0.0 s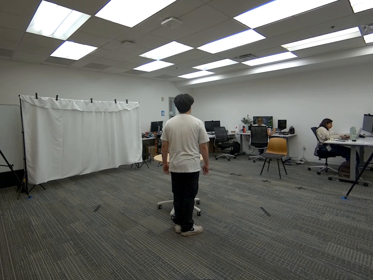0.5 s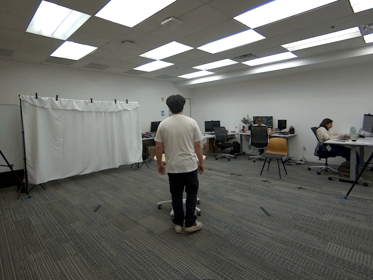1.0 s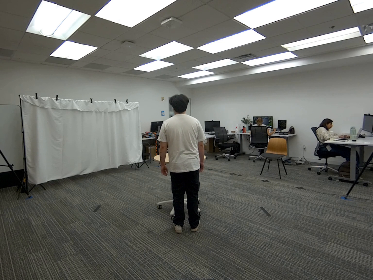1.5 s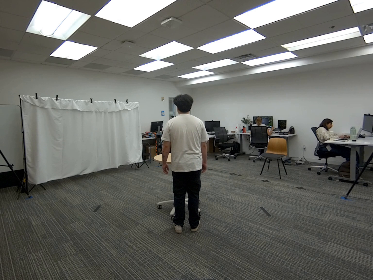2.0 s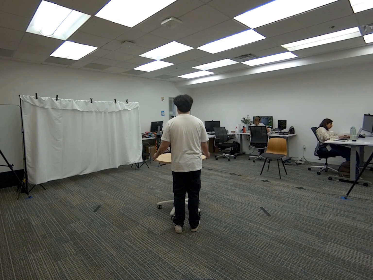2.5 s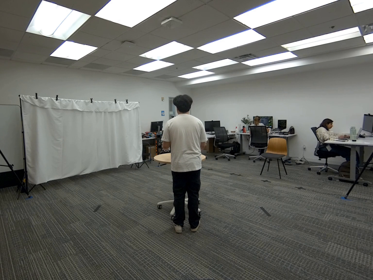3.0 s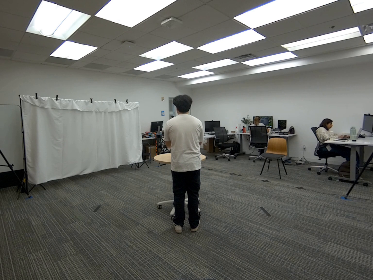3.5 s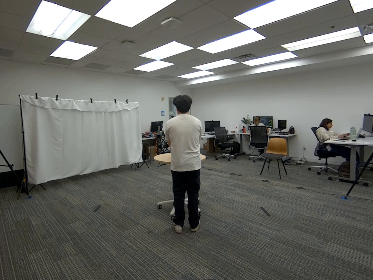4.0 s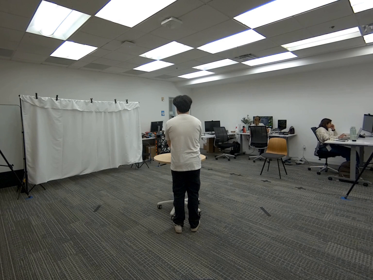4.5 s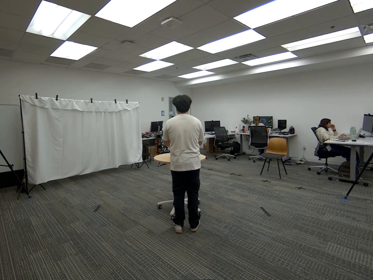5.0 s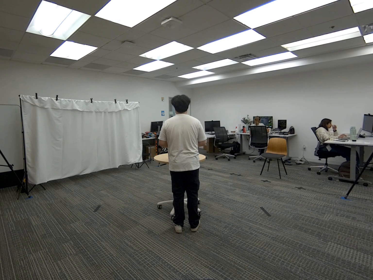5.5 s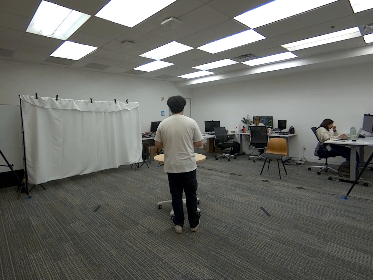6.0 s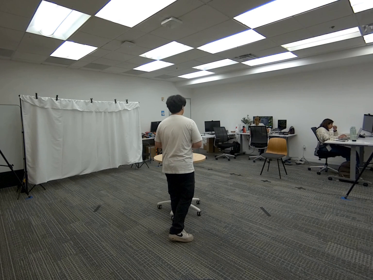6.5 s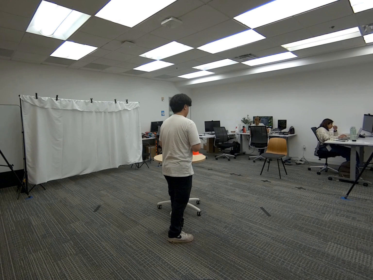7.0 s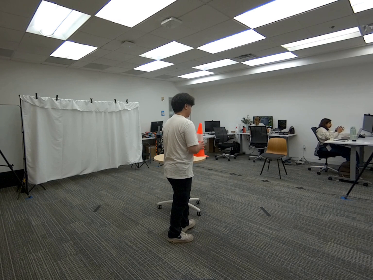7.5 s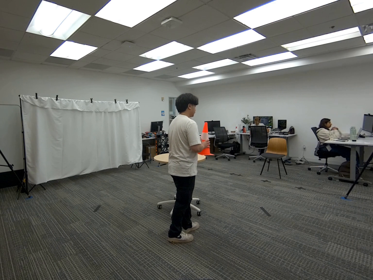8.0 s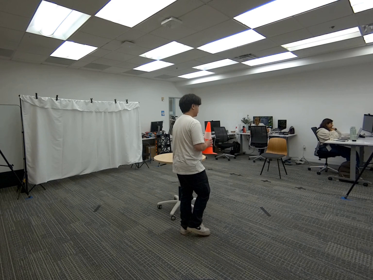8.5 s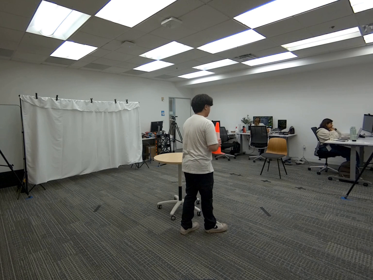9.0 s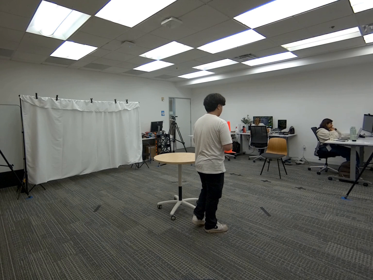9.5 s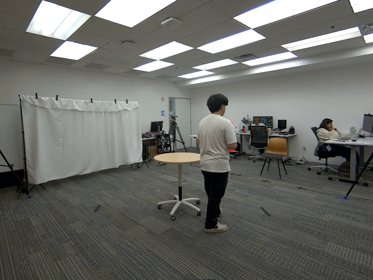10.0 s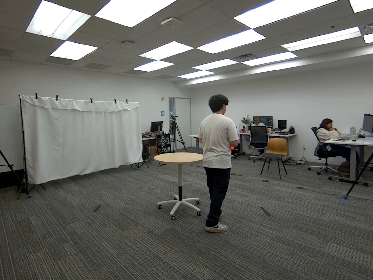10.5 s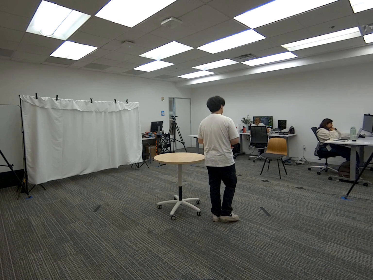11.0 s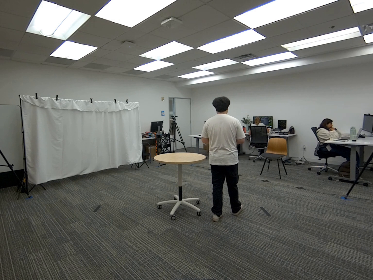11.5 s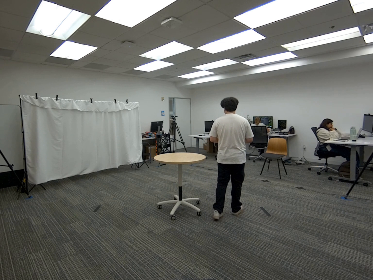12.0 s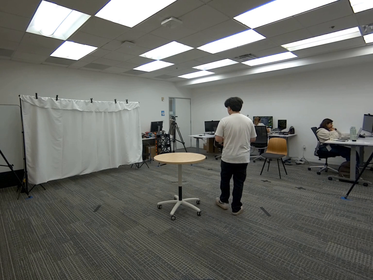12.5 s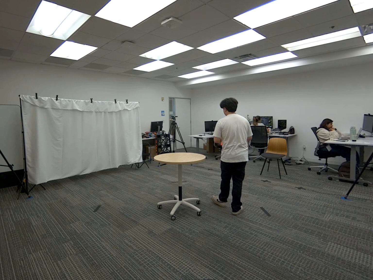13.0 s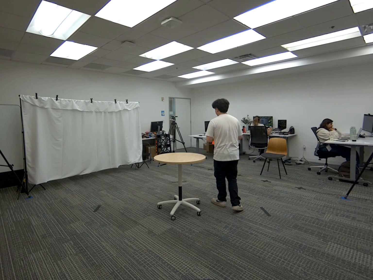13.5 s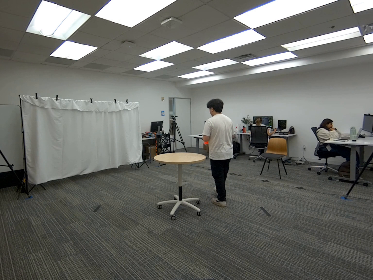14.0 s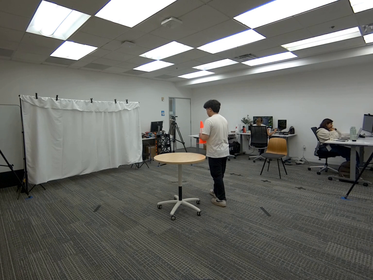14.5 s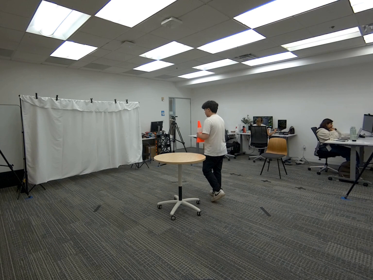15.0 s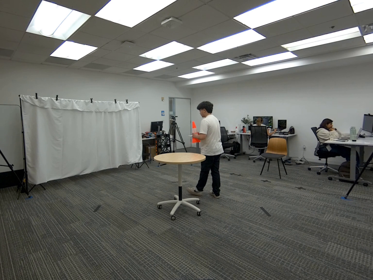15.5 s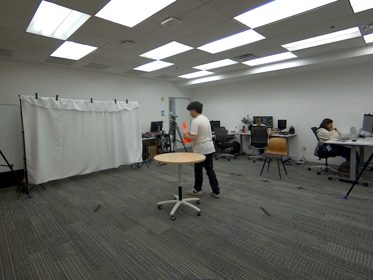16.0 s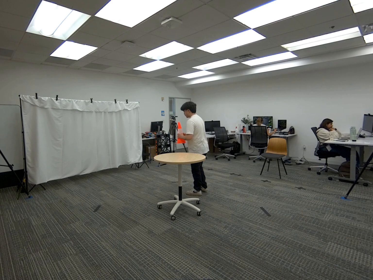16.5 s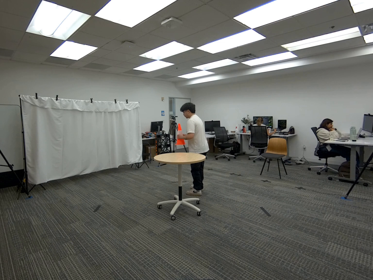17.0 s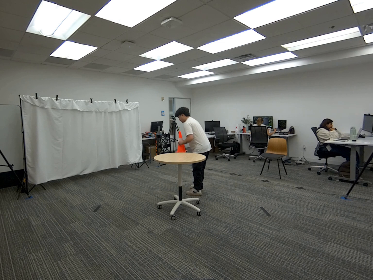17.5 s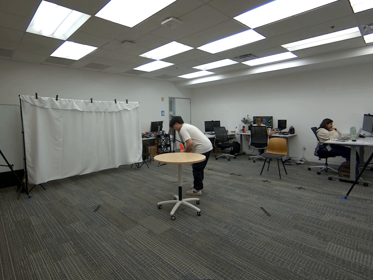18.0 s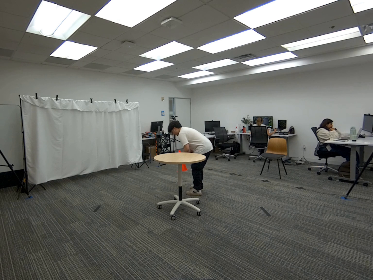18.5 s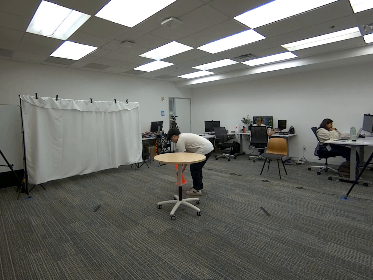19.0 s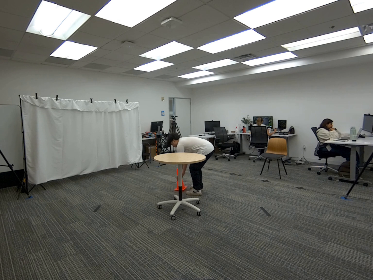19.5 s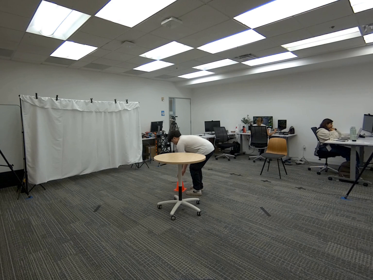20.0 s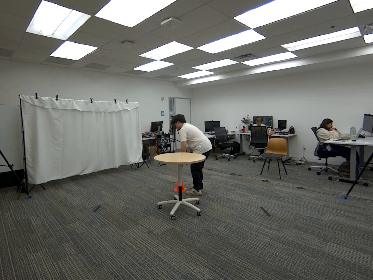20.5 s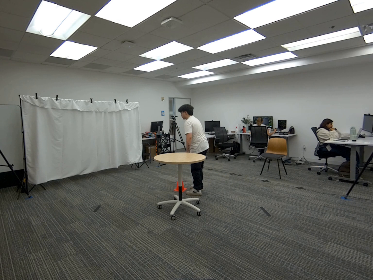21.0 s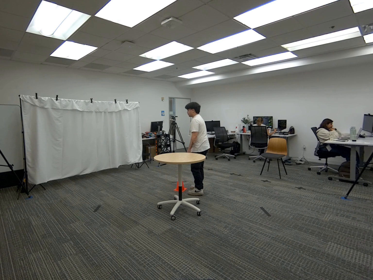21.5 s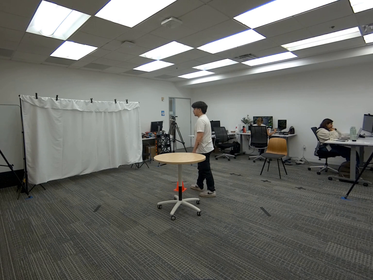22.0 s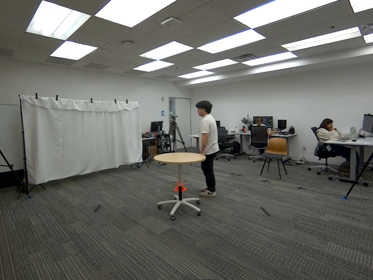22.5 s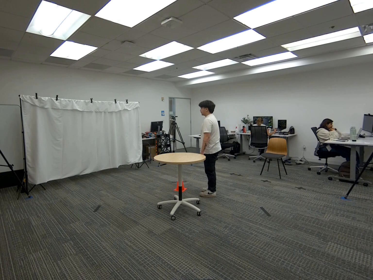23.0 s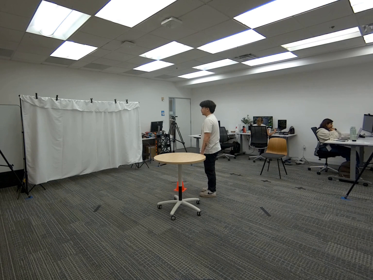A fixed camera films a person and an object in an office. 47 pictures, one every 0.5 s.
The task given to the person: Walk over to the traffic cone on the tround table, pick up the cone with both hands and place it on the ground.
